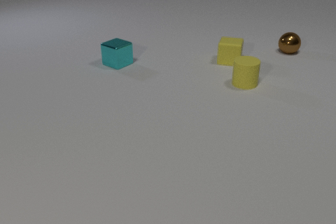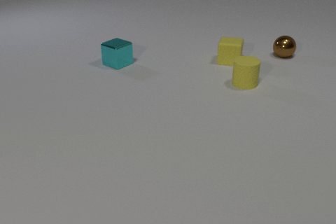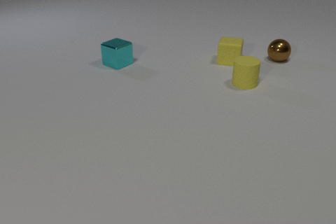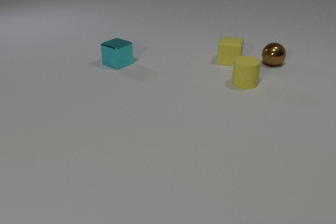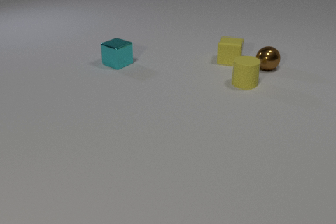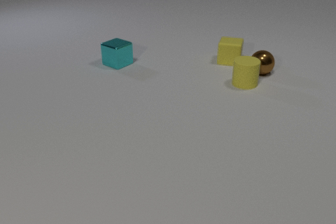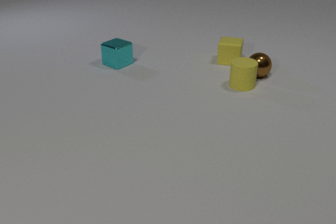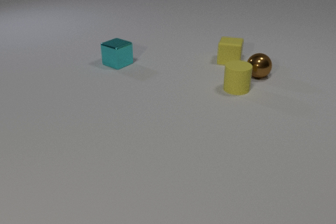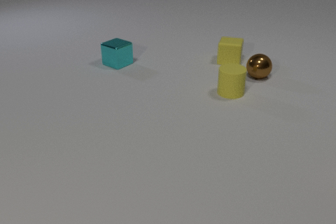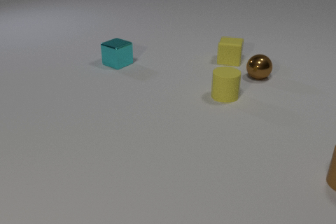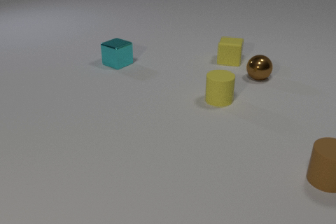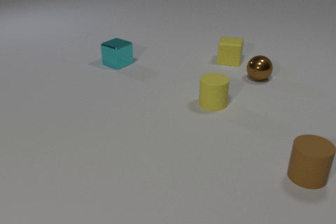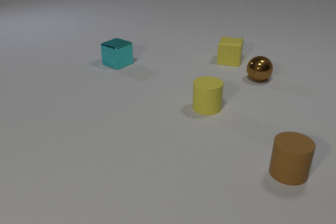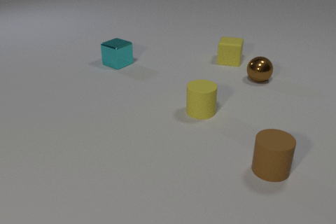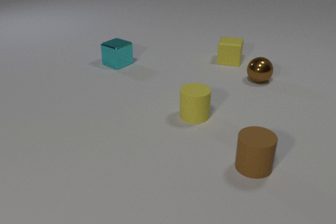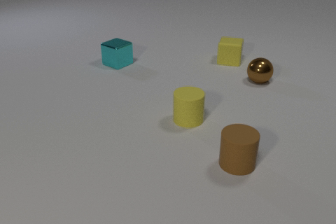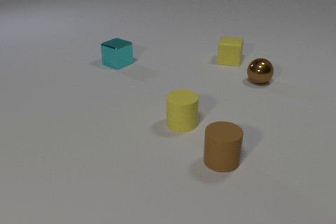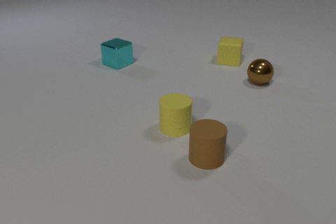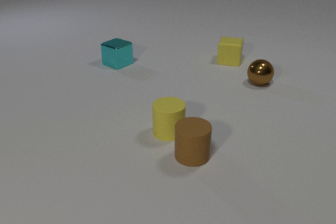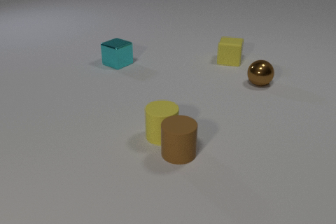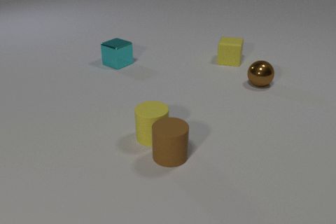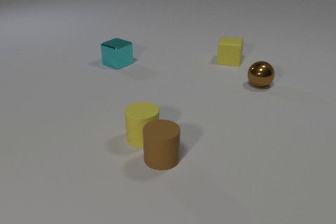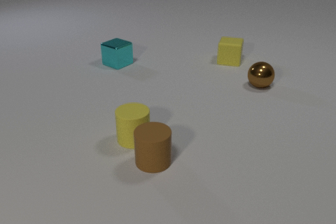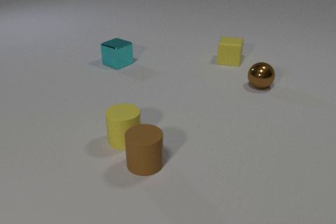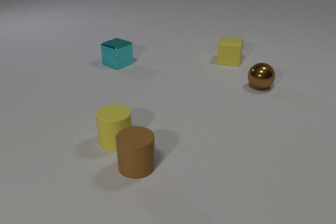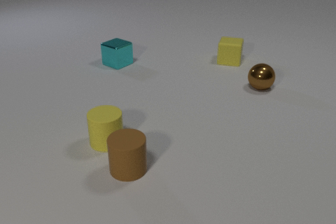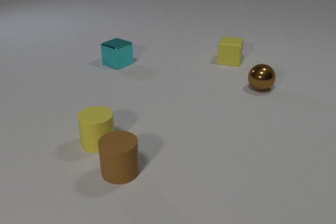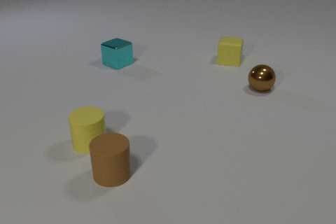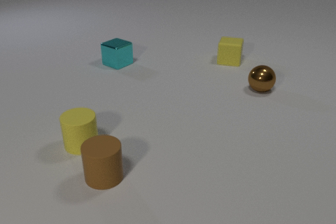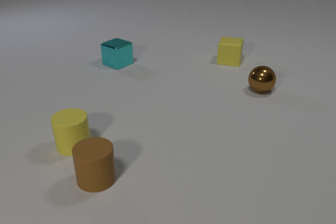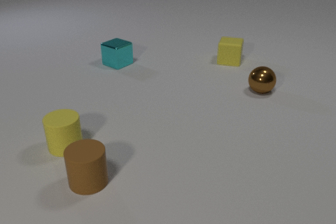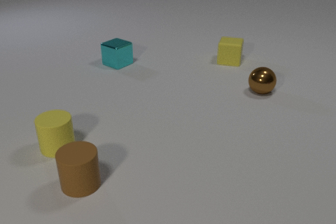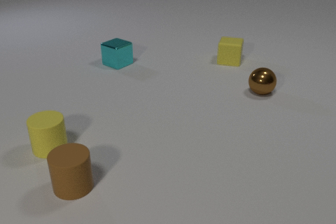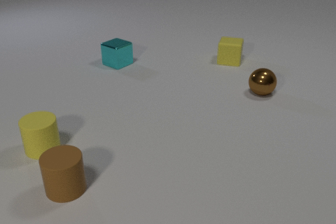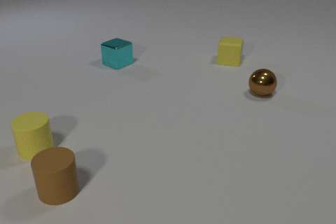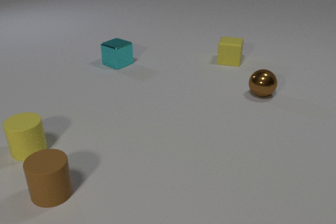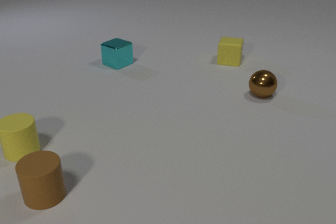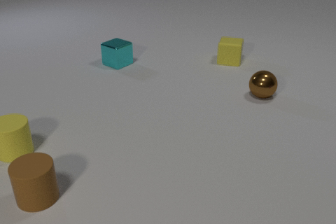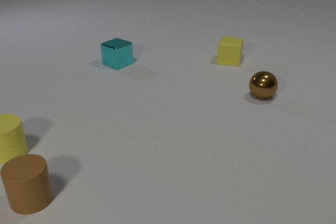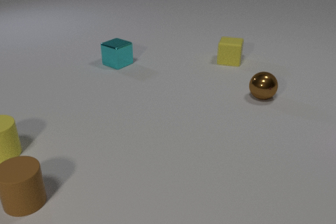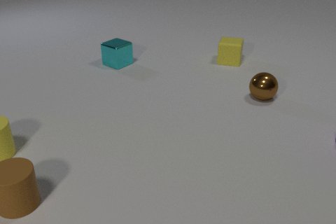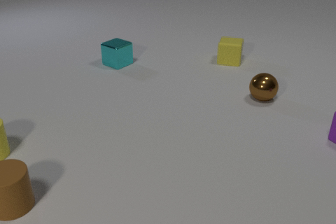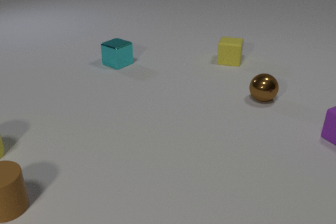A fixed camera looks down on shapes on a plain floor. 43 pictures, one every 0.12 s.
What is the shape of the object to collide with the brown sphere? cylinder.
How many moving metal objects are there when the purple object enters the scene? 1.
What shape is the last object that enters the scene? cube.
0.00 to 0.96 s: The brown metal sphere rolls toward the camera. The yellow rubber cylinder slides toward the camera and to the left. The brown metal sphere and the yellow rubber cylinder collide.
0.96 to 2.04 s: The brown metal sphere rolls toward the camera. The yellow rubber cylinder slides toward the camera and to the left. The brown rubber cylinder comes in at the right edge, slides to the left.
2.04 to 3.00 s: The brown metal sphere rolls toward the camera. The yellow rubber cylinder slides to the left. The brown rubber cylinder slides to the left. The yellow rubber cylinder and the brown rubber cylinder collide.
3.00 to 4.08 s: The brown metal sphere rolls toward the camera. The yellow rubber cylinder slides to the left. The brown rubber cylinder slides to the left.
4.08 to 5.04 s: The brown metal sphere rolls toward the camera. The yellow rubber cylinder slides to the left. The brown rubber cylinder slides to the left. The purple rubber cube comes in at the right edge, slides to the left.
